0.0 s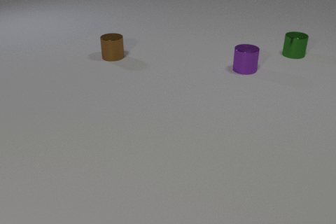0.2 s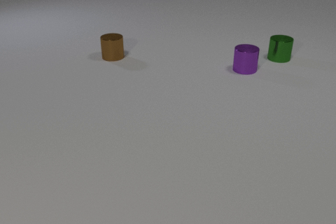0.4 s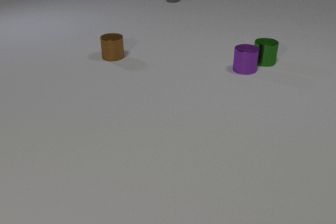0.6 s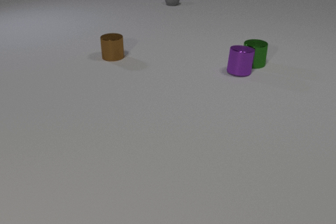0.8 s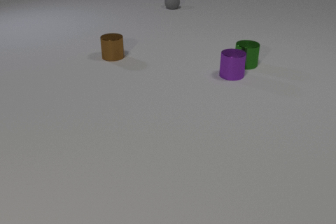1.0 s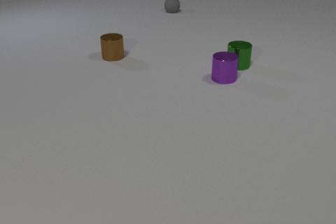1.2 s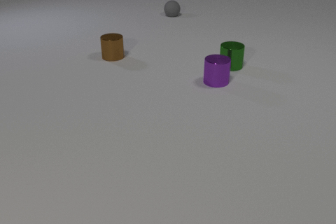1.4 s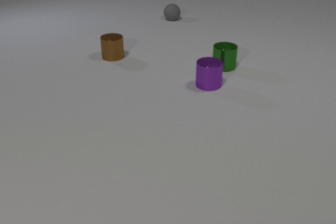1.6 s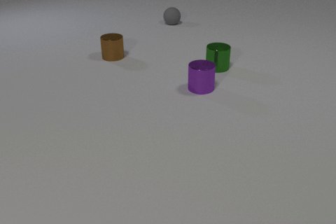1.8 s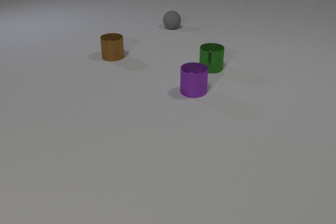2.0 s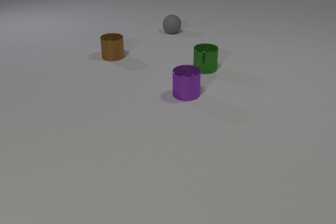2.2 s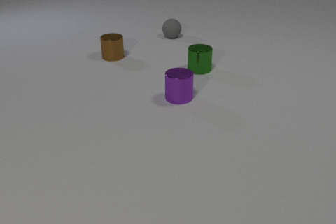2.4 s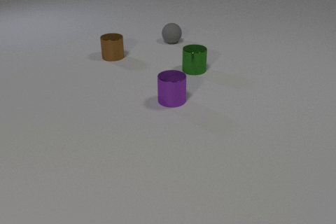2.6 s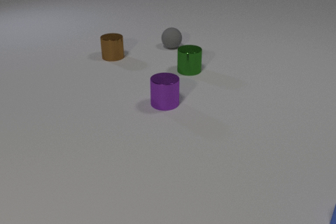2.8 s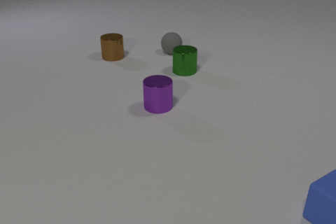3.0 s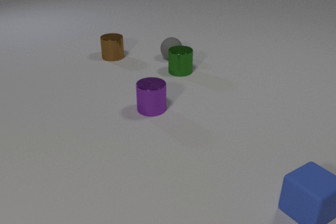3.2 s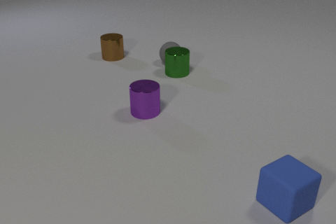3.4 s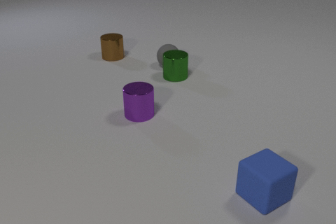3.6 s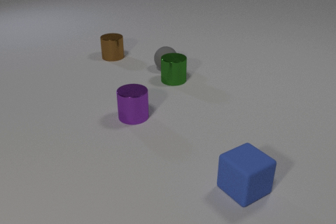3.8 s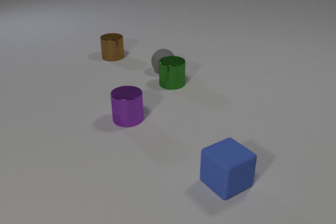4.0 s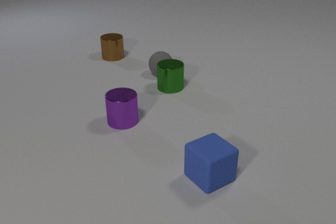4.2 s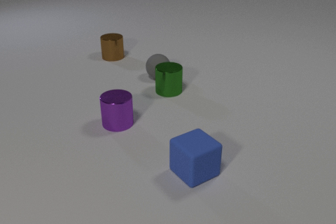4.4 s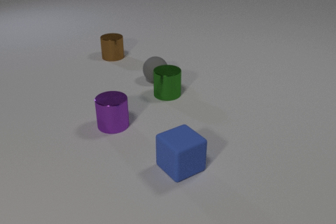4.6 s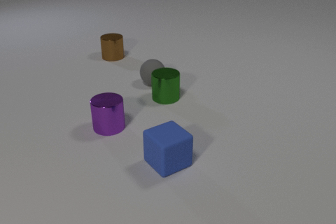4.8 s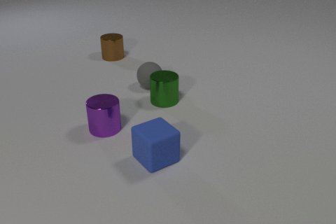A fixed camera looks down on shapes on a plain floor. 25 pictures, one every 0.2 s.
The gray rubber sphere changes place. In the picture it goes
toward the camera.
0.0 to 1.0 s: The green metal cylinder slides to the left and toward the camera. The purple metal cylinder slides toward the camera and to the left. The gray rubber sphere comes in at the top edge, rolls toward the camera. The green metal cylinder and the purple metal cylinder collide.
1.0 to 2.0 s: The green metal cylinder slides to the left and toward the camera. The purple metal cylinder slides toward the camera and to the left. The gray rubber sphere rolls toward the camera.
2.0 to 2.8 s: The green metal cylinder slides to the left. The purple metal cylinder slides to the left and toward the camera. The gray rubber sphere rolls toward the camera. The blue rubber cube comes in at the right edge, slides to the left.
2.8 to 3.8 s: The green metal cylinder slides toward the camera and to the left. The purple metal cylinder slides to the left and toward the camera. The gray rubber sphere rolls toward the camera. The blue rubber cube slides to the left. The green metal cylinder and the gray rubber sphere collide.
3.8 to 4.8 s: The green metal cylinder slides toward the camera. The purple metal cylinder slides to the left and toward the camera. The gray rubber sphere rolls toward the camera. The blue rubber cube slides to the left and away from the camera.
Are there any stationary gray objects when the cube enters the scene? no.
What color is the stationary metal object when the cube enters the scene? brown.
How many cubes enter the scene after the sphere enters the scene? 1.
